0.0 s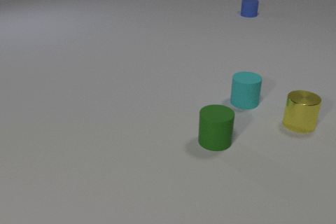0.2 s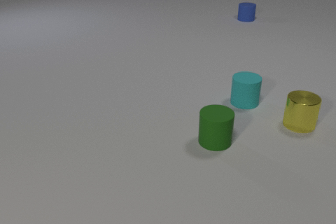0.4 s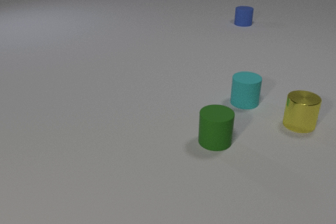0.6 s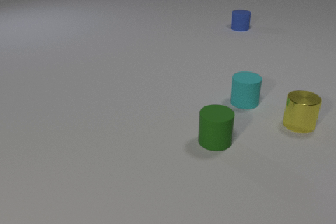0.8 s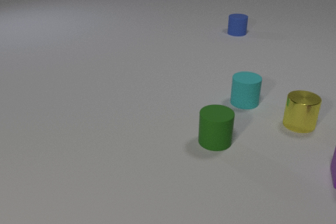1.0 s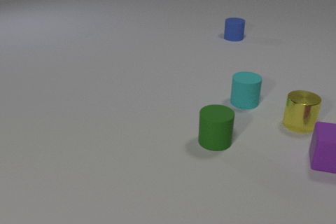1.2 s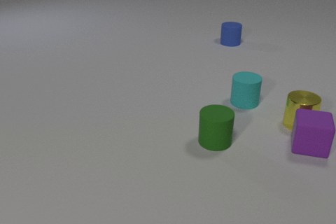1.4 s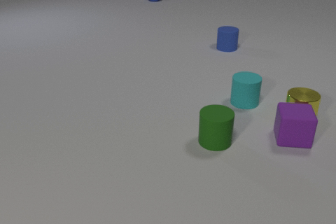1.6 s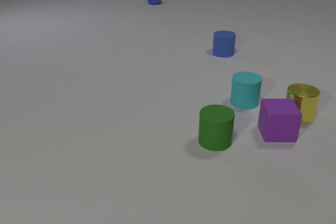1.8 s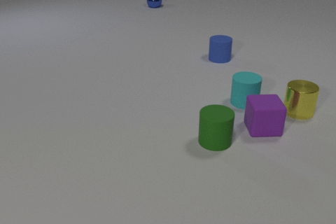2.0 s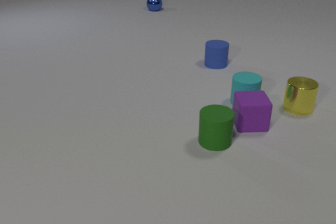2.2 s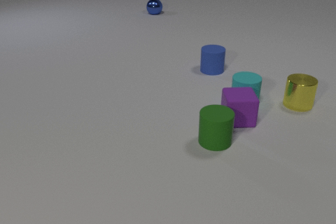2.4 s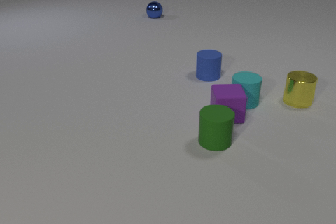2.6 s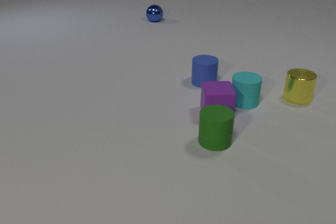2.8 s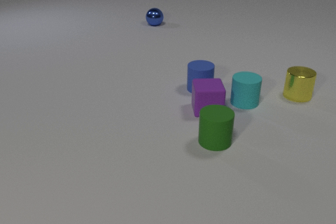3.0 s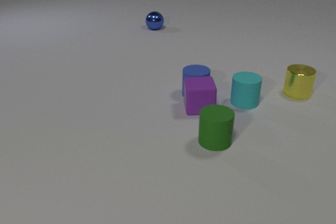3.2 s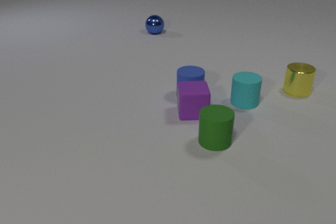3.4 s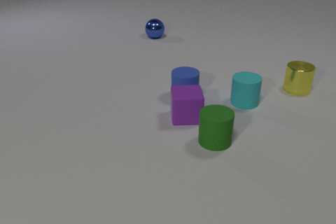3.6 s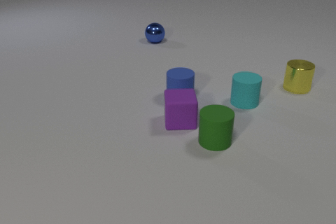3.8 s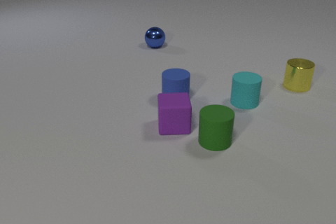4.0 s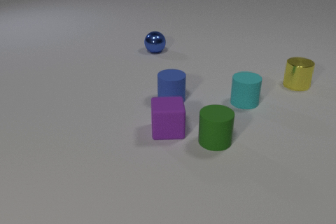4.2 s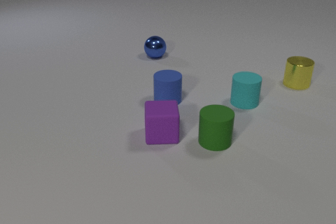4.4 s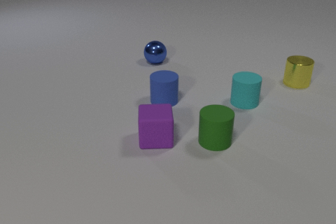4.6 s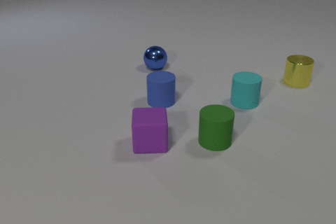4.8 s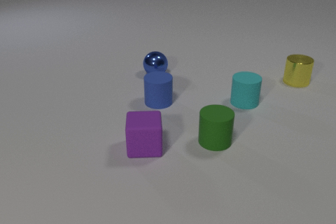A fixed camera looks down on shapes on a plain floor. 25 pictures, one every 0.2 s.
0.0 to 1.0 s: The purple rubber cube comes in at the right edge, slides to the left and away from the camera. The blue rubber cylinder slides toward the camera.
1.0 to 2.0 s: The purple rubber cube slides to the left and away from the camera. The yellow metal cylinder slides away from the camera. The blue rubber cylinder slides toward the camera. The blue metal sphere comes in at the top edge, rolls toward the camera. The purple rubber cube and the yellow metal cylinder collide.
2.0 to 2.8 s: The purple rubber cube slides to the left and away from the camera. The yellow metal cylinder slides away from the camera. The blue rubber cylinder slides toward the camera. The blue metal sphere rolls toward the camera.
2.8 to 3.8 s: The purple rubber cube slides toward the camera and to the left. The yellow metal cylinder slides away from the camera. The blue rubber cylinder slides to the left and toward the camera. The blue metal sphere rolls toward the camera. The purple rubber cube and the blue rubber cylinder collide.
3.8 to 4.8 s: The purple rubber cube slides toward the camera and to the left. The yellow metal cylinder slides away from the camera. The blue rubber cylinder slides to the left and toward the camera. The blue metal sphere rolls toward the camera.
What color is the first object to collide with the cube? yellow.
Are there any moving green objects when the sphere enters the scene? no.
How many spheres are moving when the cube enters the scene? 0.
